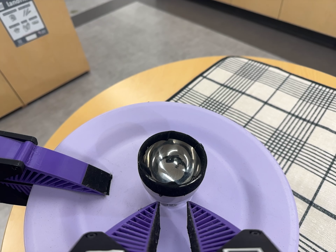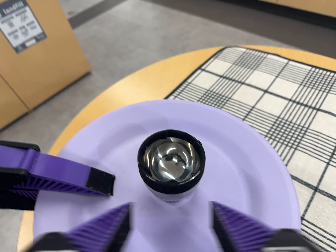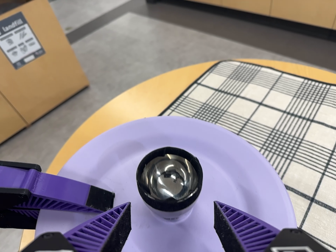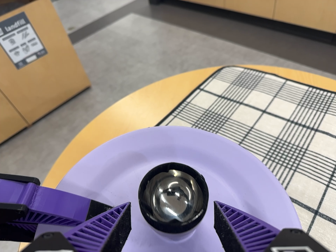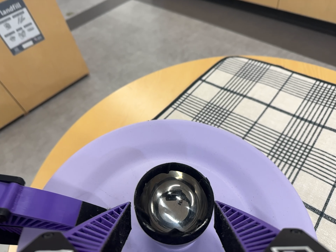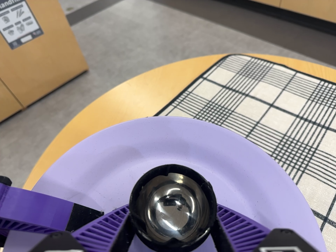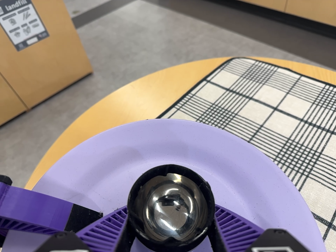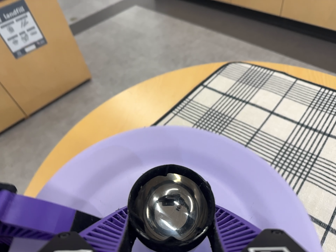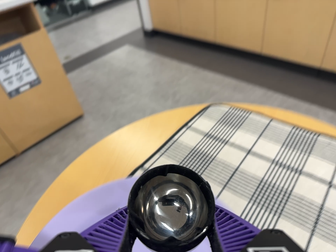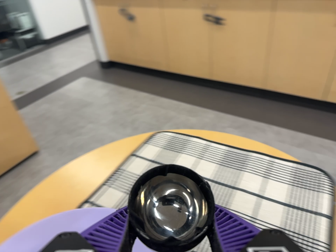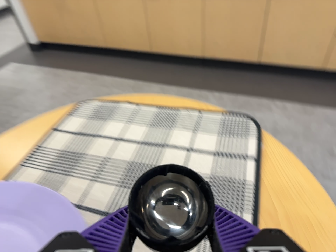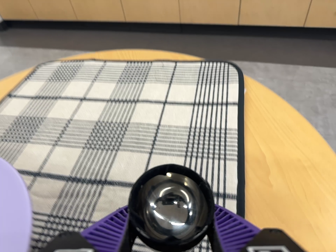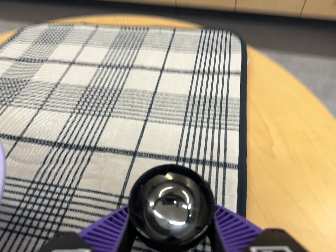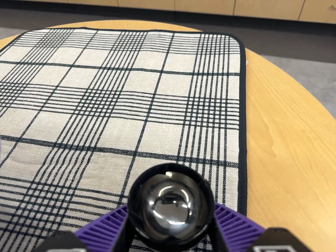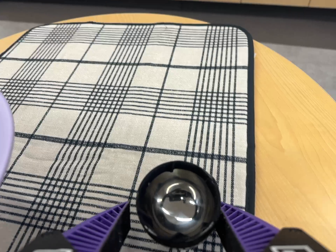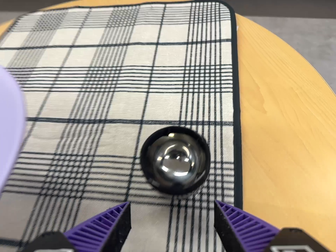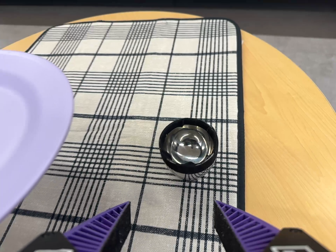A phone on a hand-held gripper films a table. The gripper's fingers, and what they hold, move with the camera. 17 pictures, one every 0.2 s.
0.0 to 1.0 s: The camera shifts only a little, or ends up much as it began.
1.0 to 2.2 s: The scene slides to the left, as the camera pans about 25 degrees to its right. It travels to its right, about 16 cm, so close, fixed things drift to the left. It rolls about its line of sight by about 20 degrees, and the scene rotates counterclockwise.
2.2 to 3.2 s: The camera travels toward the bottom of its view and backward, about 9 cm, so close, fixed things drift upward.
The film runs forward here.
